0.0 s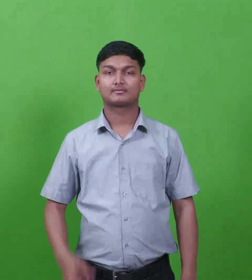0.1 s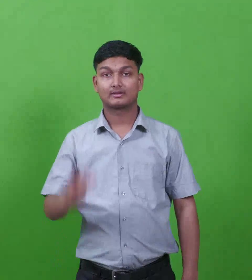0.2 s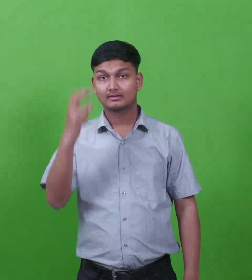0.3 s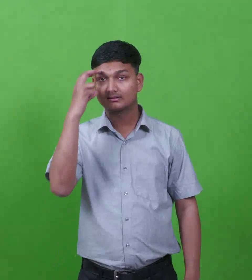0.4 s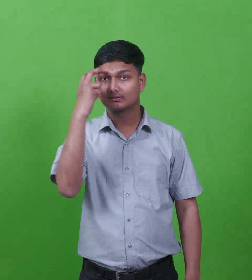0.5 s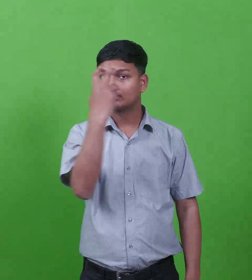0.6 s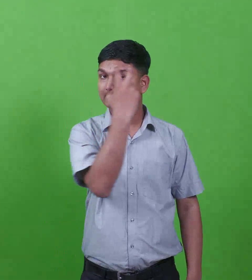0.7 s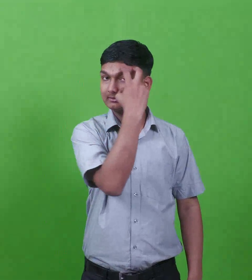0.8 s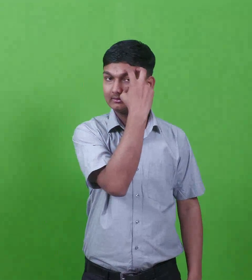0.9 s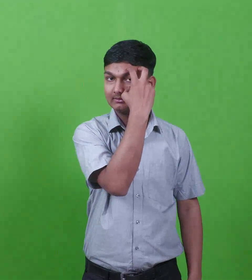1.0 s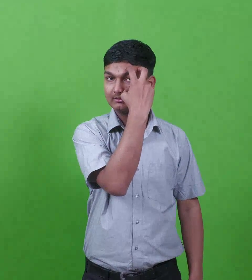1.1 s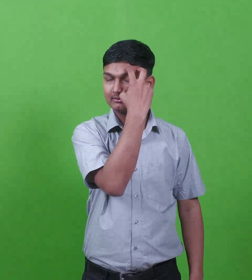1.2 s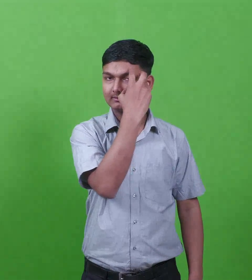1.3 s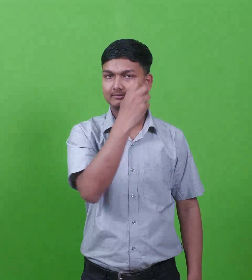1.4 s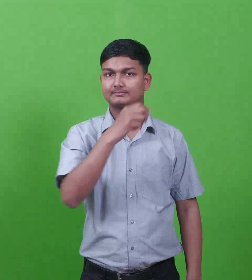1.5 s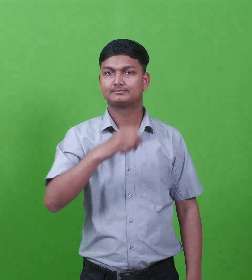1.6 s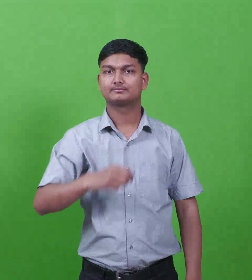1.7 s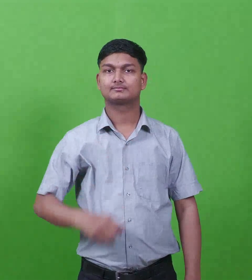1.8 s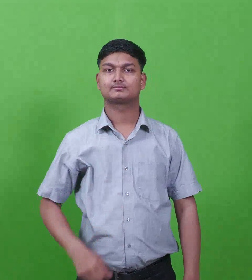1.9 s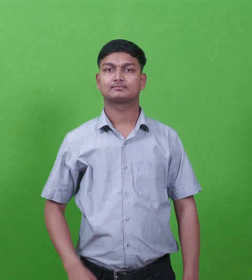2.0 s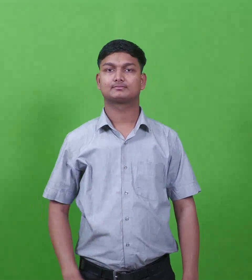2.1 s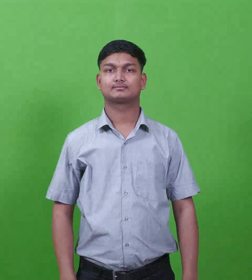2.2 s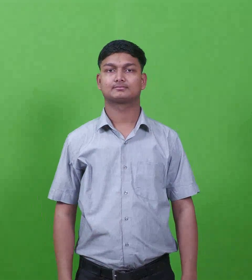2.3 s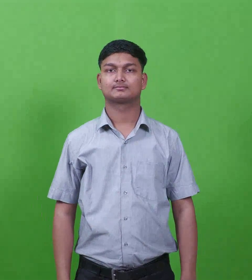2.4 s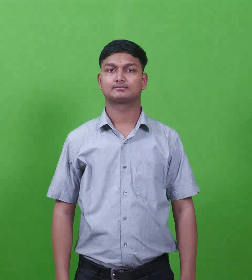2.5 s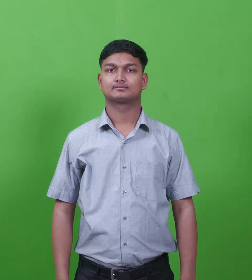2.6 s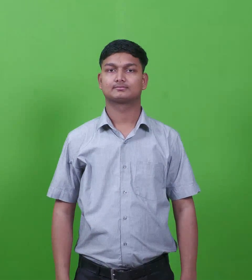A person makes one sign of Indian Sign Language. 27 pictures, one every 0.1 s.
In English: golgotha
